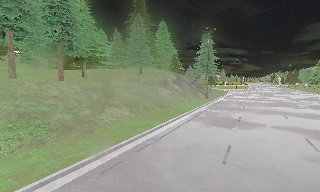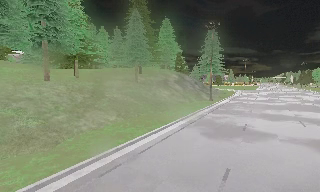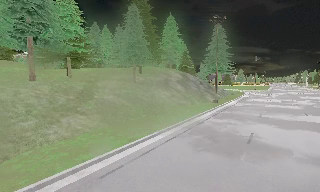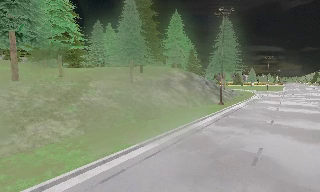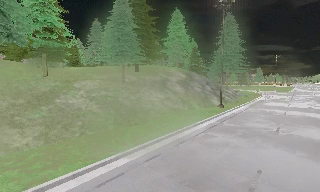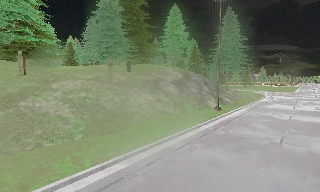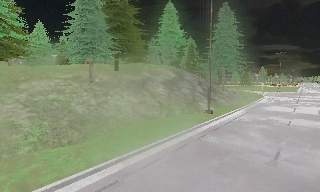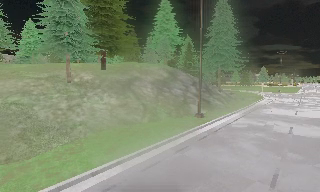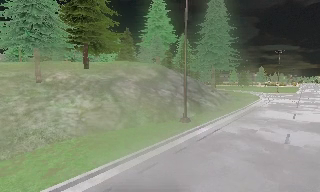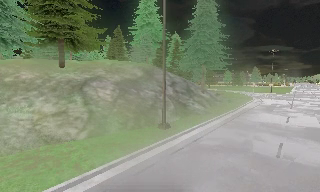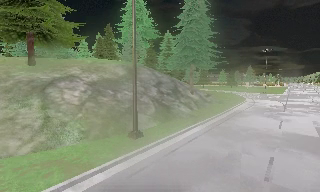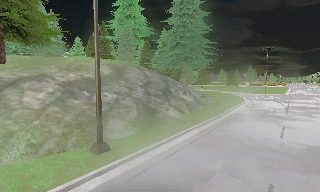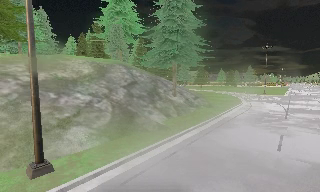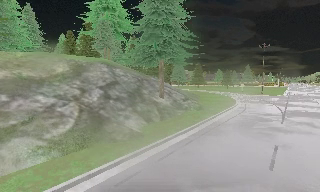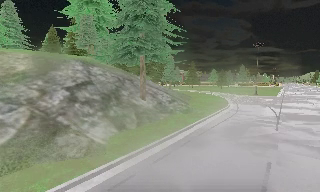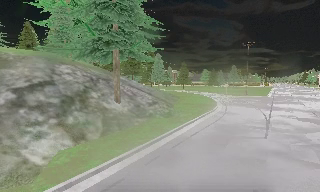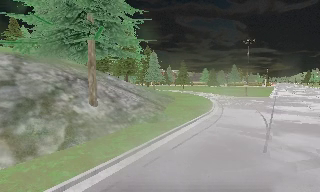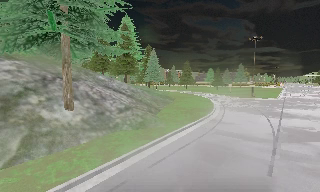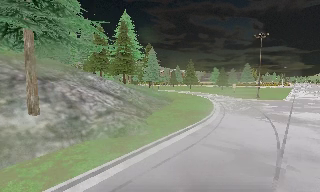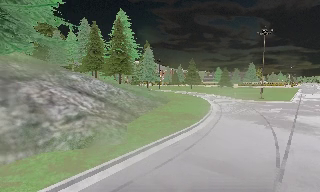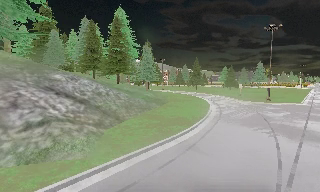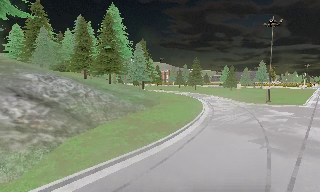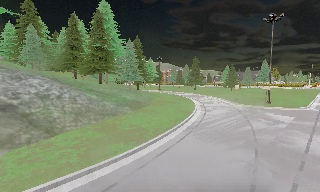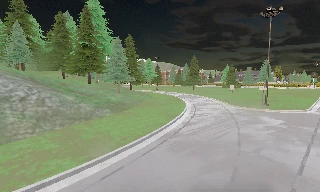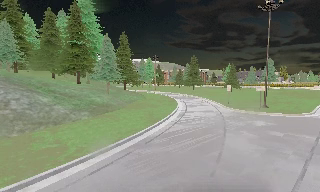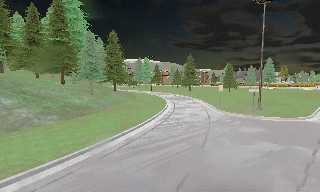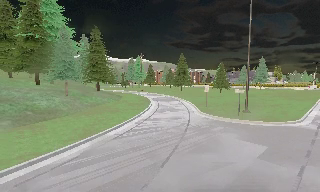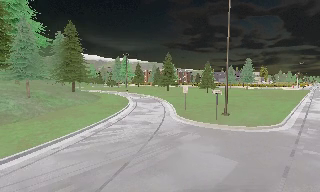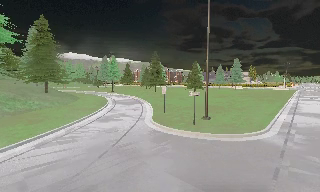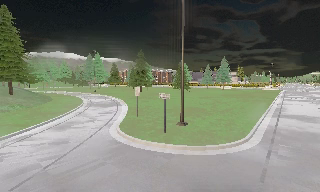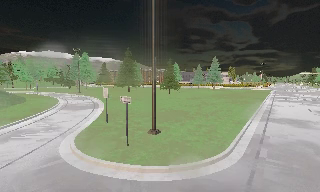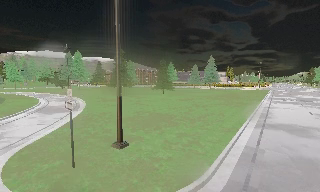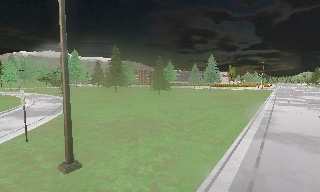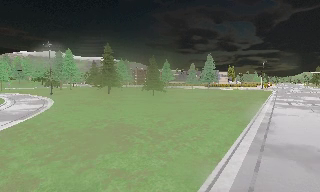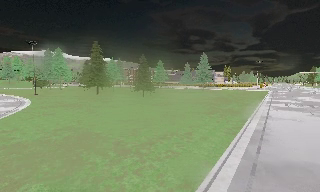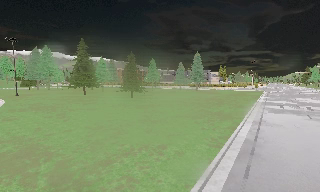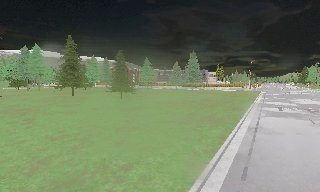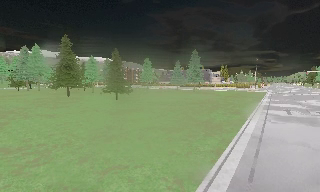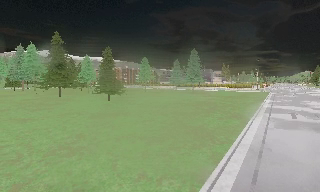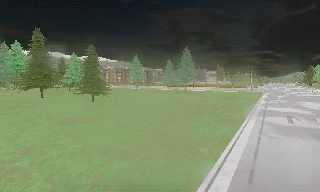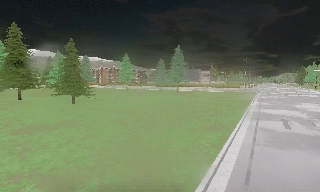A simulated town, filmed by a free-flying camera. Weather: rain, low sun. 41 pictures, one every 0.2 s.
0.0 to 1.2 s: The camera pans to its left, which is counterclockwise from overhead, by about 10 degrees. It travels forward and to its right, about 14 m, so what stands in front looms larger.
1.2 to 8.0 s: The camera travels forward and to its right, about 75 m, so what stands in front looms larger.
The film runs forward here.
